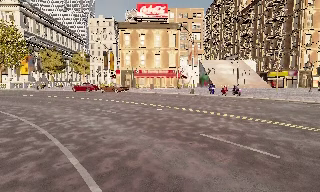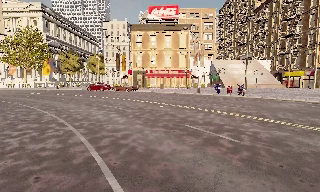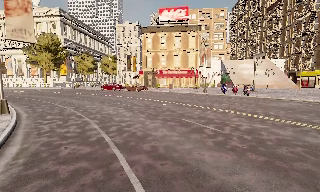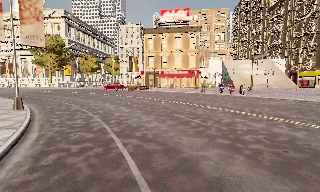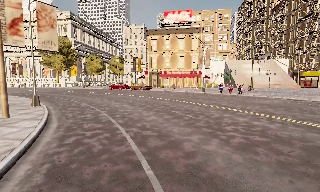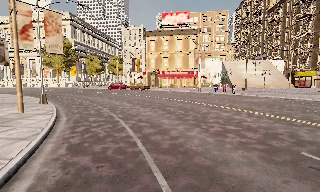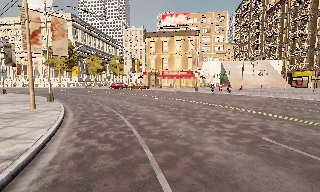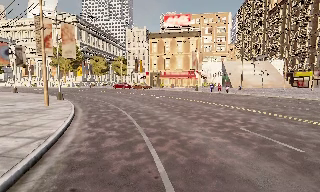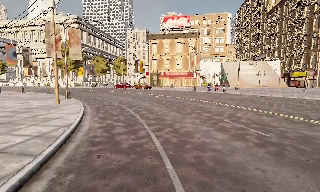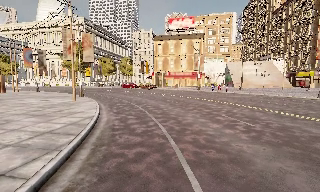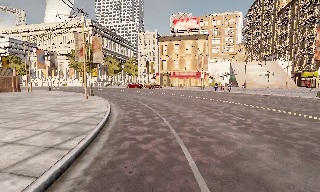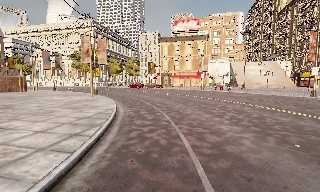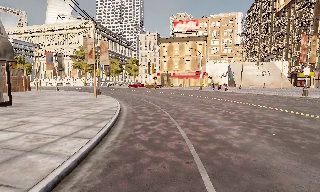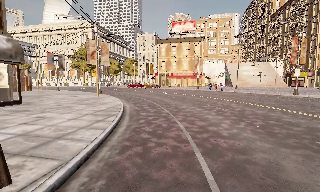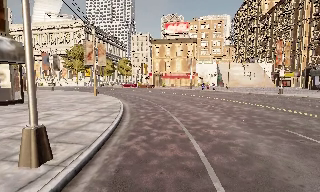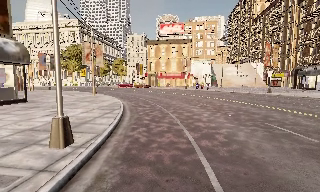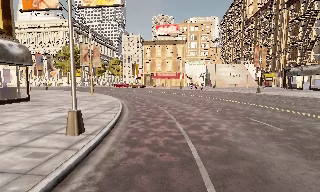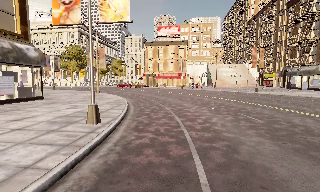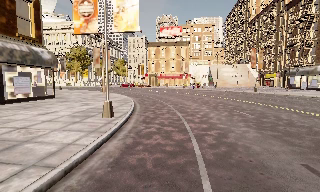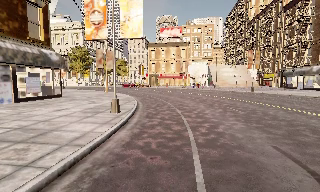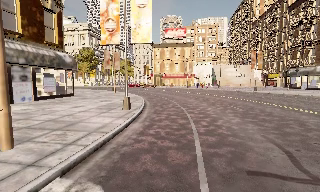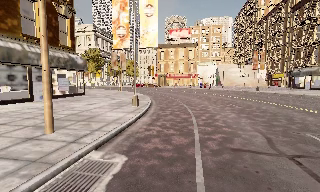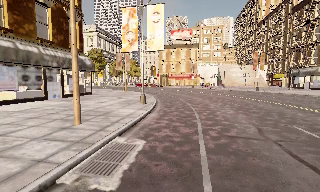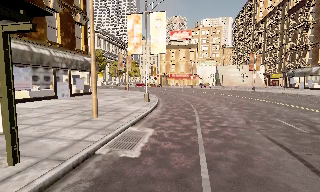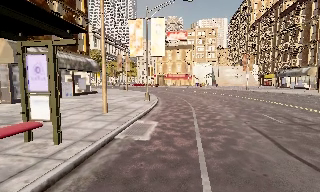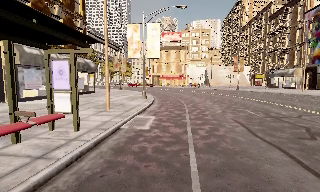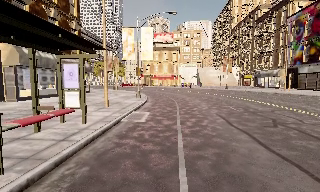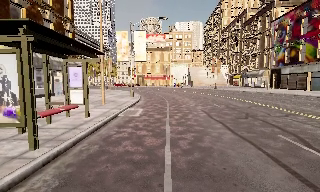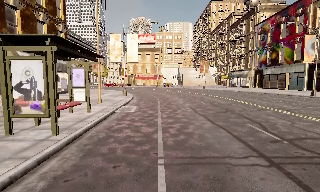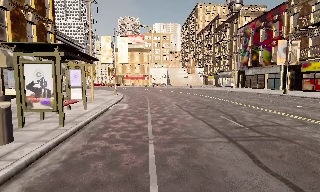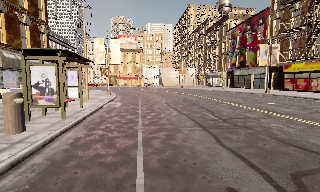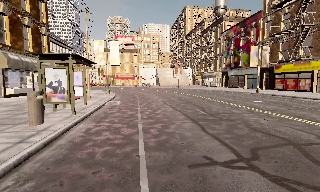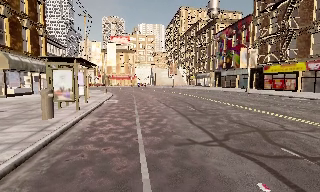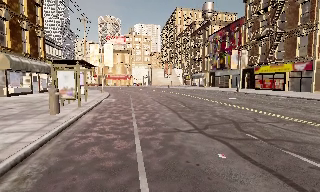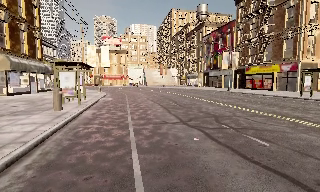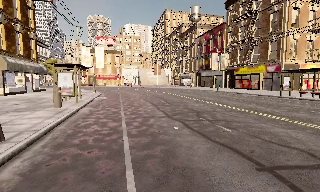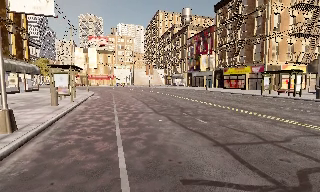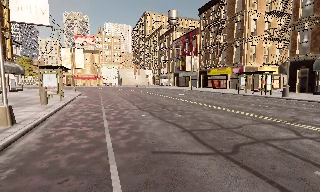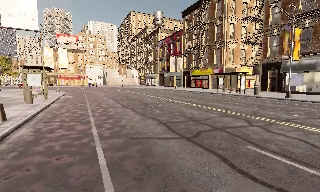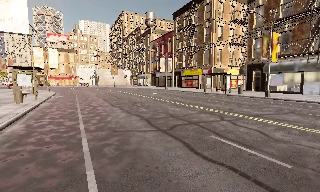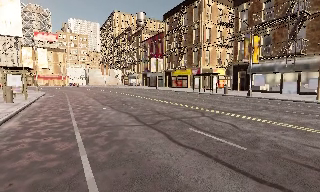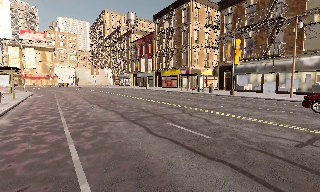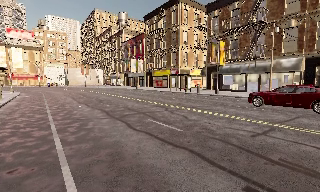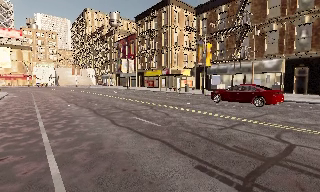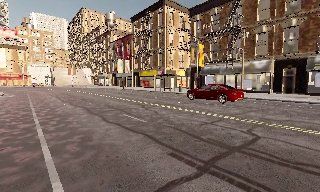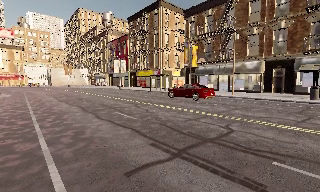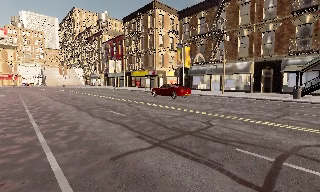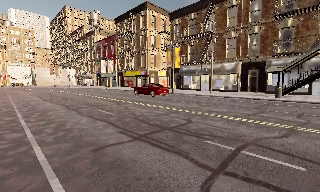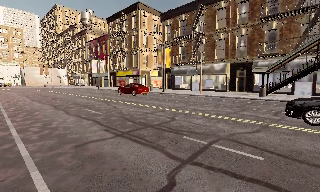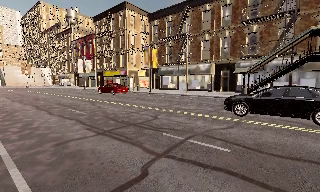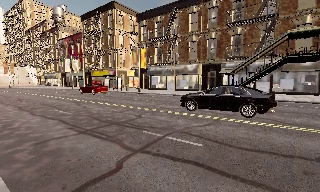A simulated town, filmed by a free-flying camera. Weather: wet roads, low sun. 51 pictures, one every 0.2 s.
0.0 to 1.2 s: The camera pans to its left, which is counterclockwise from overhead, by about 10 degrees. It travels backward, about 7 m, so what stands in front gets smaller.
1.2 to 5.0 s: The camera travels backward, about 19 m, so what stands in front gets smaller.
5.0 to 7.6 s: The camera swings to its right by about 35 degrees, and the scene slides to the left. It travels backward, about 14 m.
7.6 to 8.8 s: The camera swings to its right by about 15 degrees, and the scene slides to the left. It travels backward and to its right, about 5 m, so what stands in front gets smaller.
8.8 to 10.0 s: The camera swings to its right by about 15 degrees, and the scene slides to the left. It travels backward and to its right, about 3.5 m, so what stands in front gets smaller. It loses speed.
The film runs forward here.
